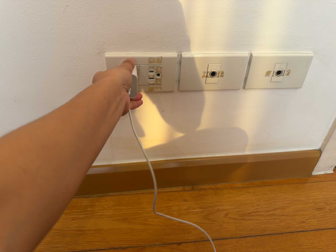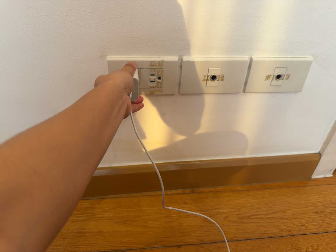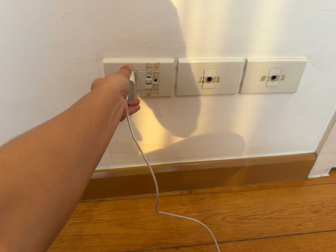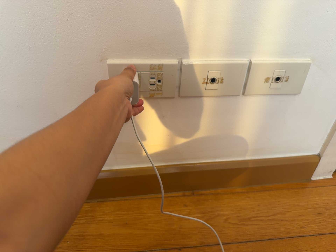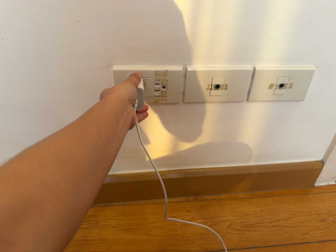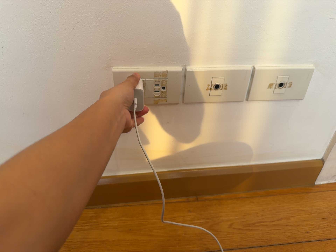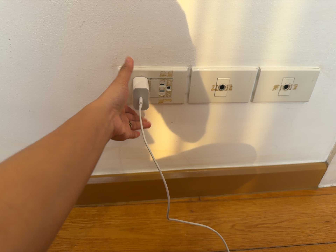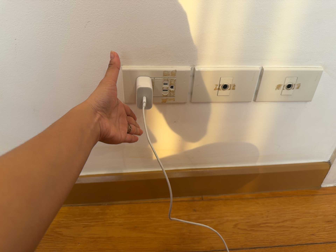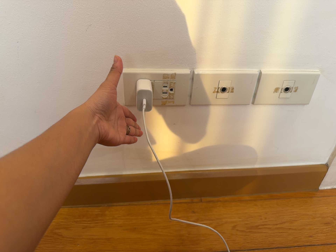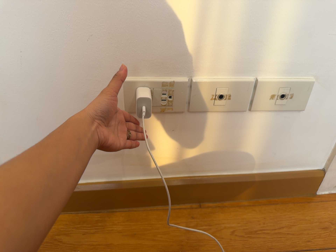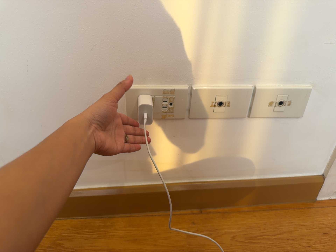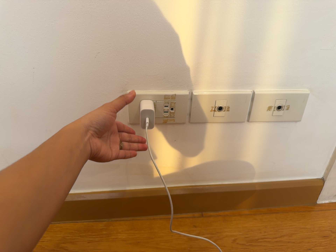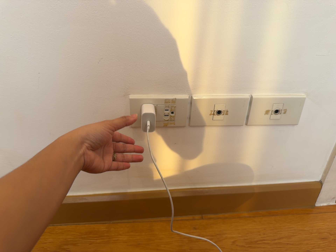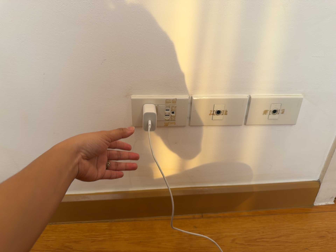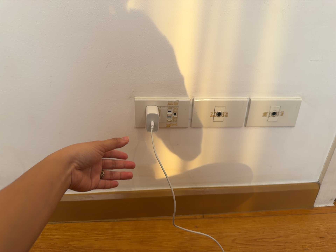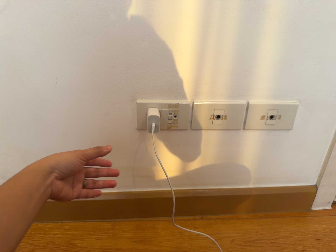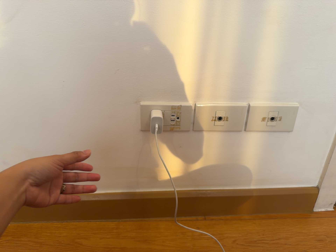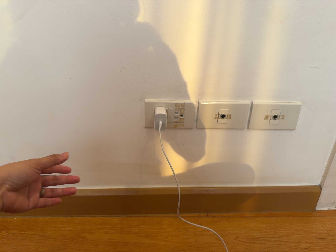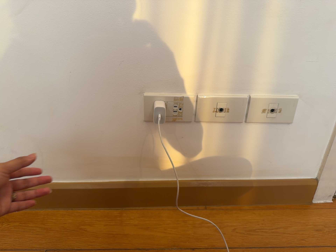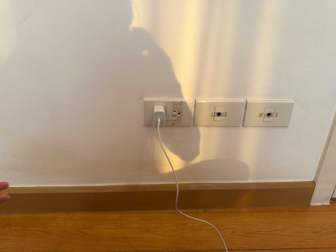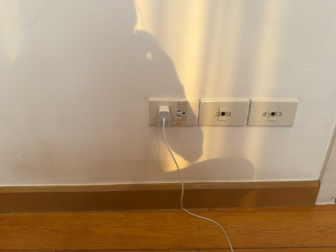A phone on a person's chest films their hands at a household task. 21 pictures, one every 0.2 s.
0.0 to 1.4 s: The camera shifts only a little, or ends up much as it began.
1.4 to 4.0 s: The camera travels backward and toward the bottom of its view, about 16 cm, so what stands in front gets smaller. Its aim tips toward the top of its view by about 10 degrees.
The film runs forward here.
